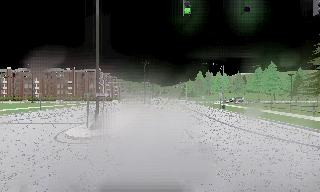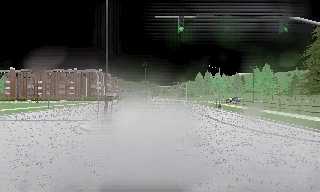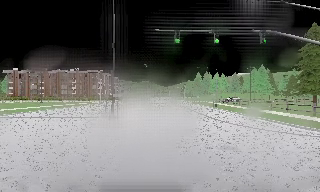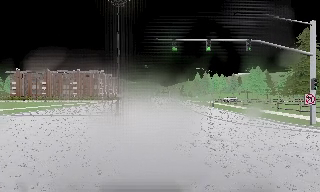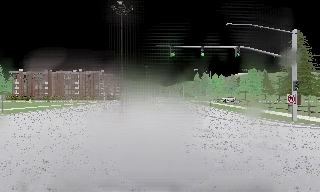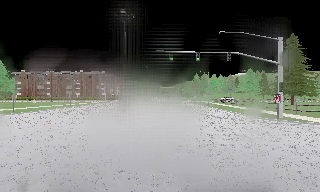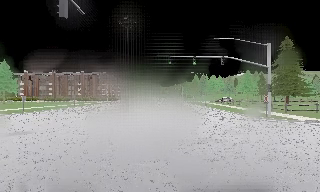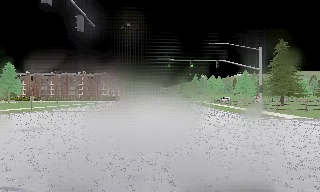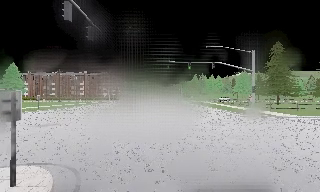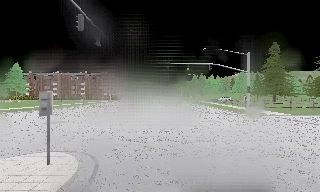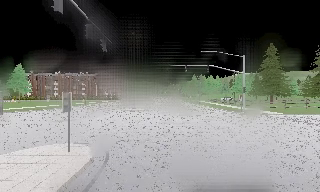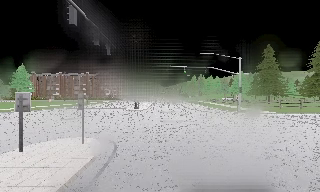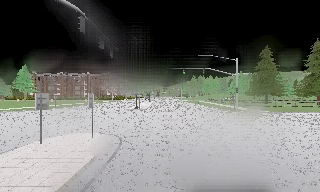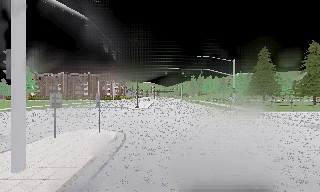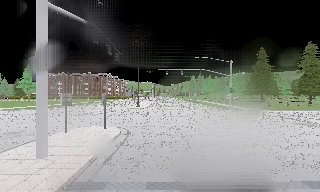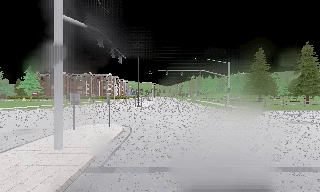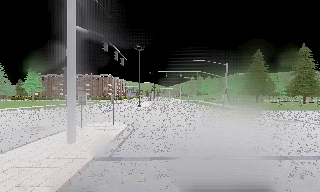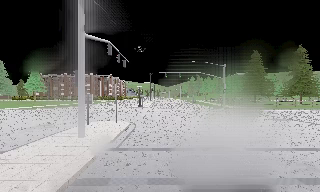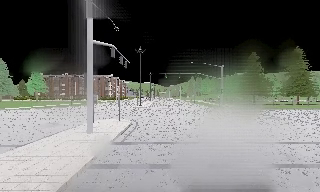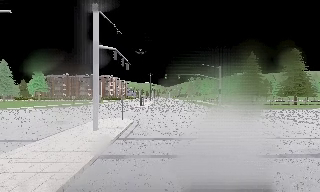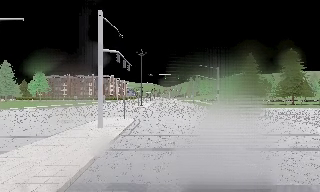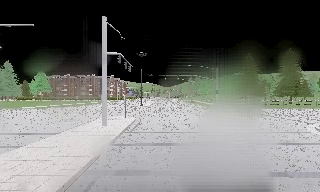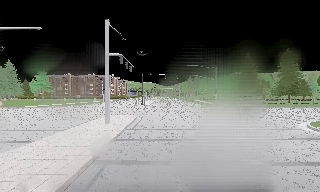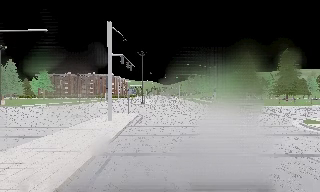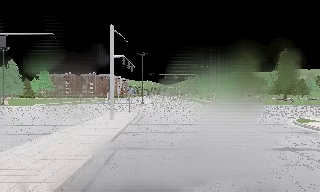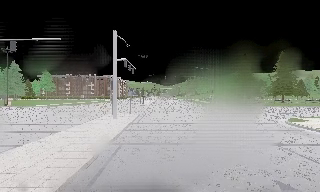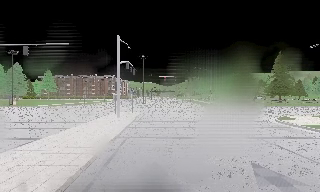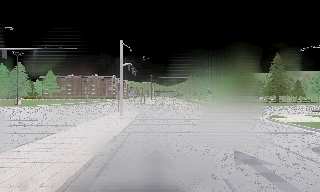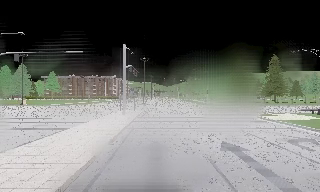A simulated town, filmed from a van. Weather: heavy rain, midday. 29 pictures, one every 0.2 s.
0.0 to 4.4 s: The camera travels backward, about 25 m, so what stands in front gets smaller. It loses speed.
4.4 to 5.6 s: The camera travels backward, about 6 m, so what stands in front gets smaller. It gains speed.
The film runs backward here.
